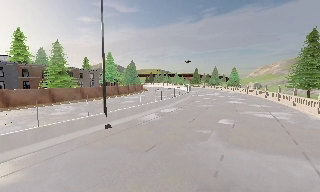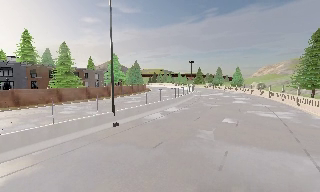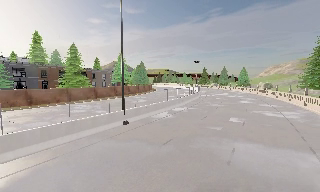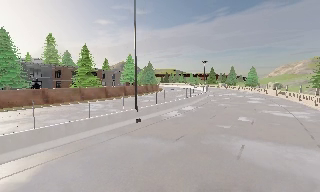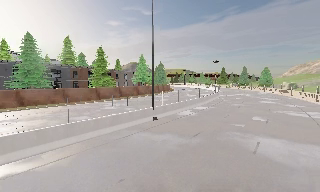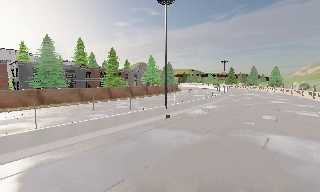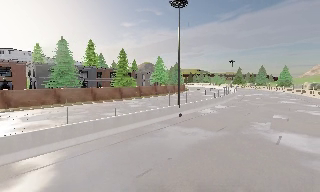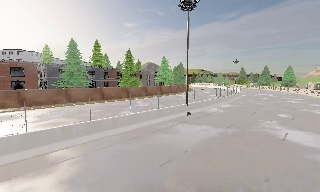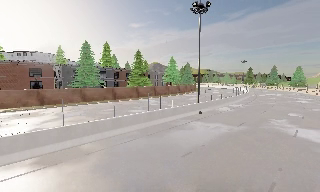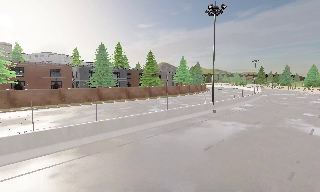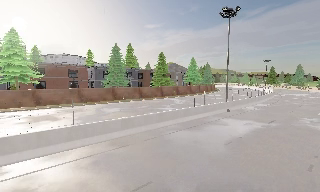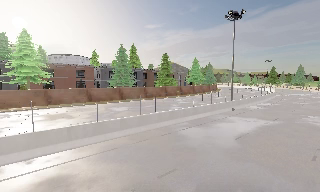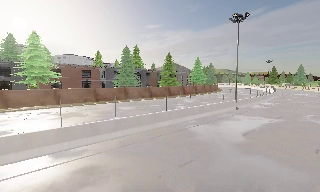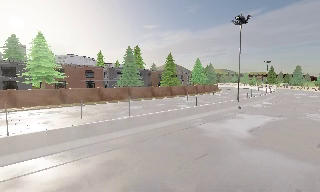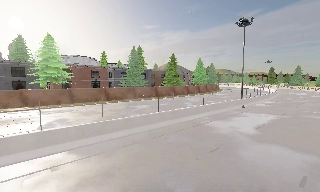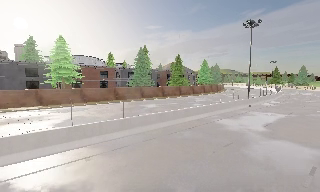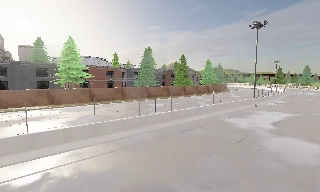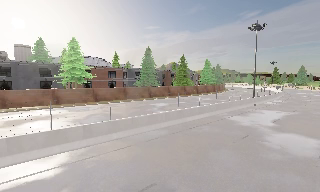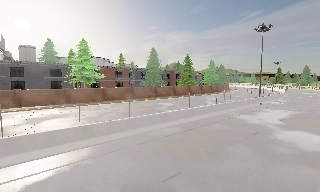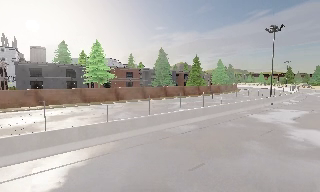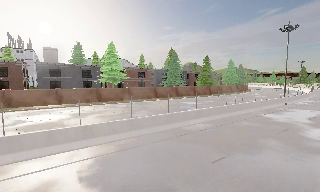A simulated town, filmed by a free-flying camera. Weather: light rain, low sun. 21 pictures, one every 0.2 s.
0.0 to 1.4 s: The scene slides to the right, as the camera pans about 15 degrees to its left. It travels backward and to its left, about 6 m, so what stands in front gets smaller. It gains speed.
1.4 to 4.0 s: The camera swings to its left by about 15 degrees, and the scene slides to the right. It travels to its left and backward, about 15 m, so close, fixed things drift to the right.
The film runs backward here.
